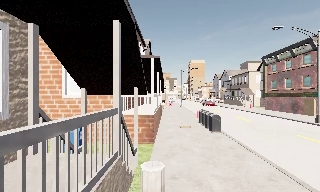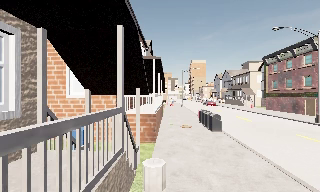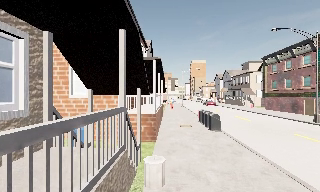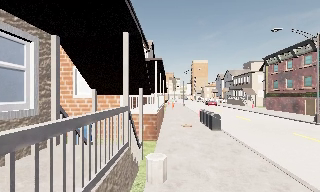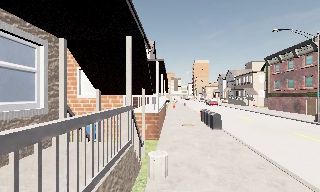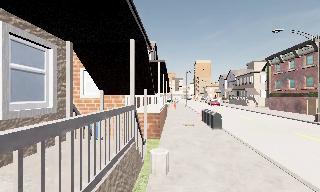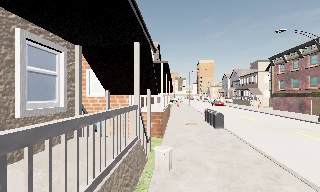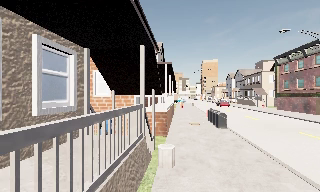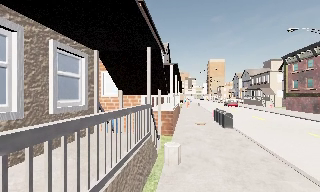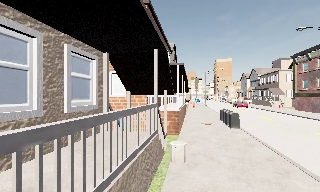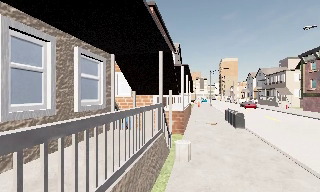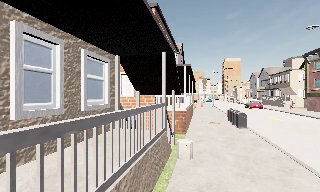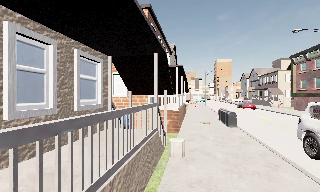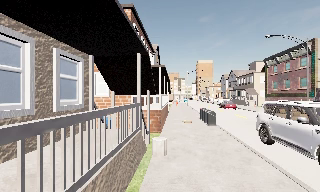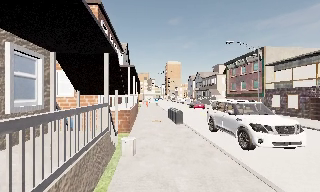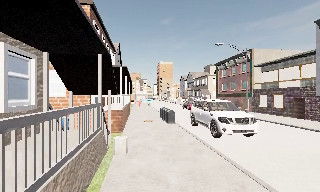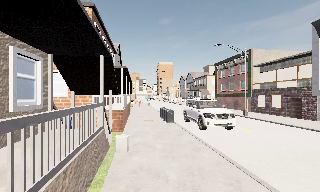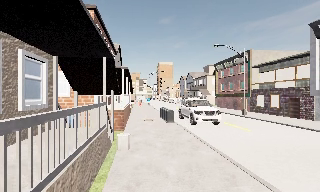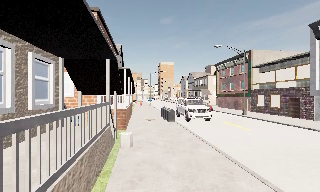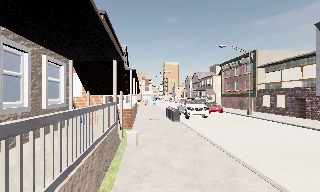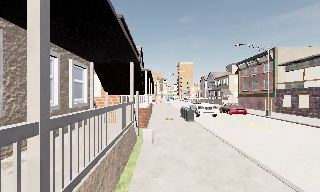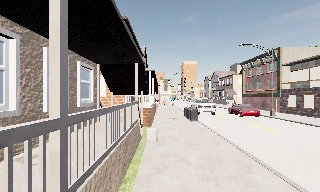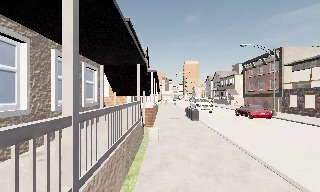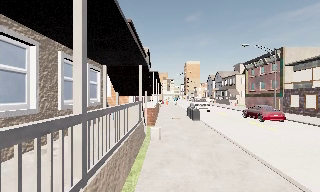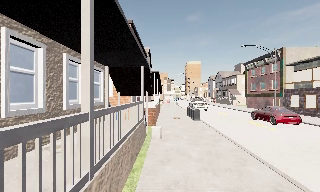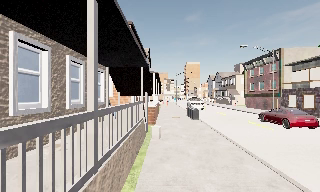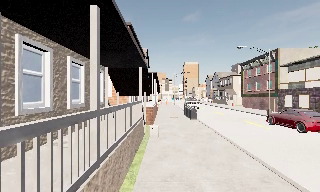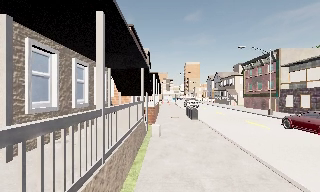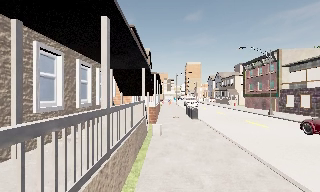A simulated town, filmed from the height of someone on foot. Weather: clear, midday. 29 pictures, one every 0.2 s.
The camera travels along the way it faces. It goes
backward.
0.0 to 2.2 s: The scene slides to the right, as the camera pans about 10 degrees to its left. It travels backward, about 2 m, so what stands in front gets smaller.
2.2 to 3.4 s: The camera swings to its right by about 20 degrees, and the scene slides to the left. It travels backward, about 1 m, so what stands in front gets smaller.
3.4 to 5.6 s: The camera travels backward, about 2 m, so what stands in front gets smaller.
The film runs backward here.
